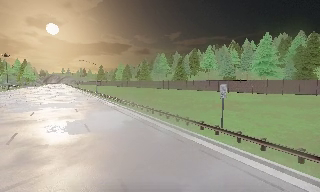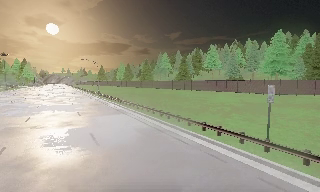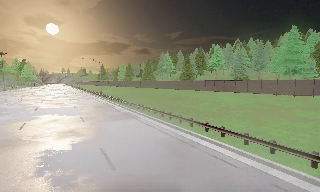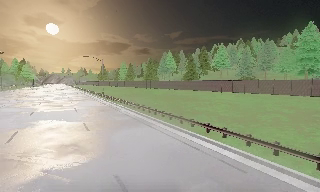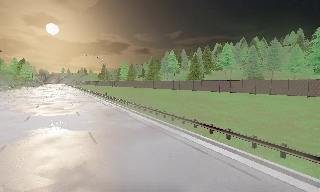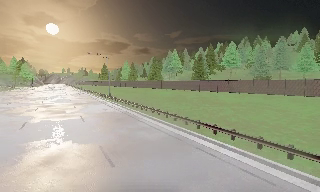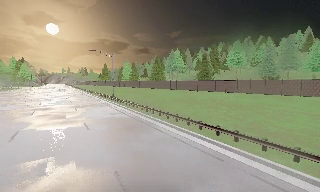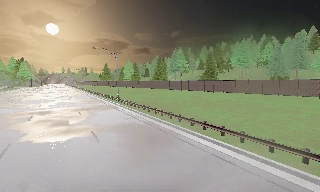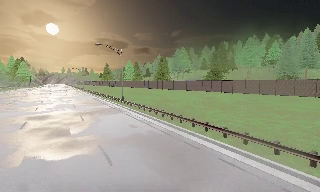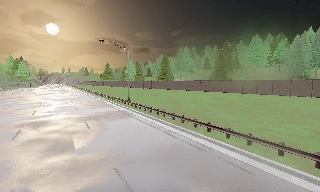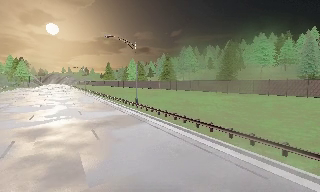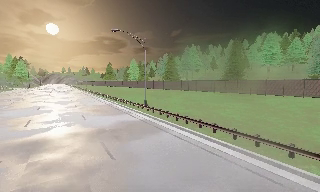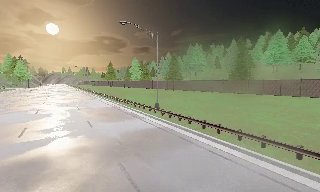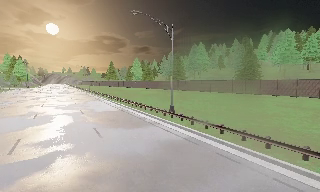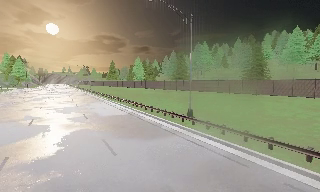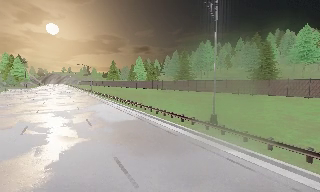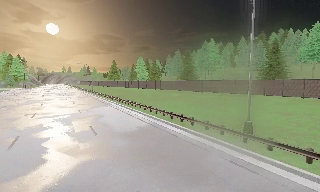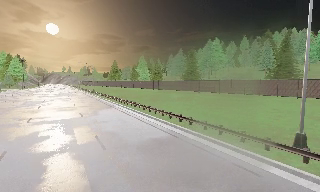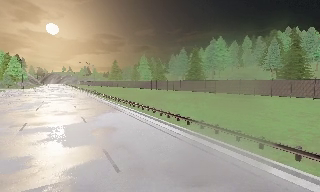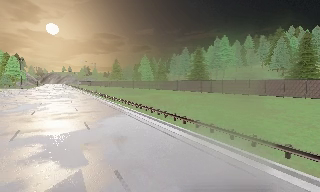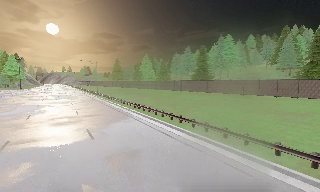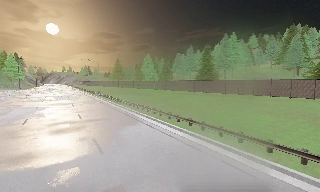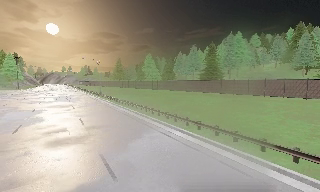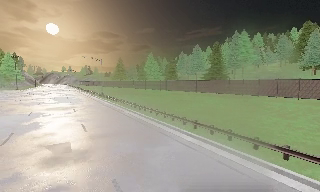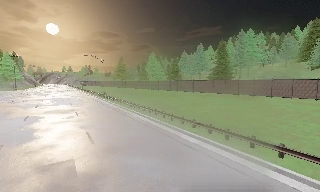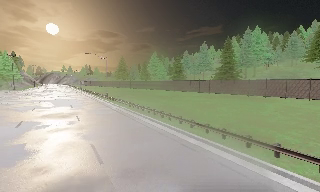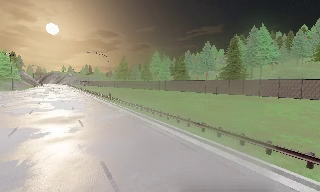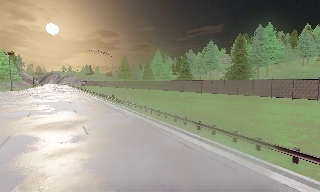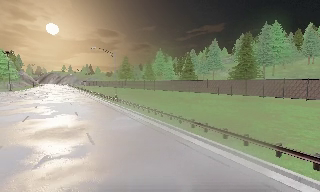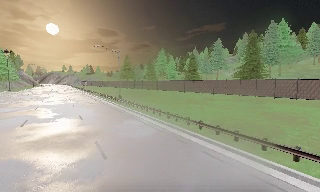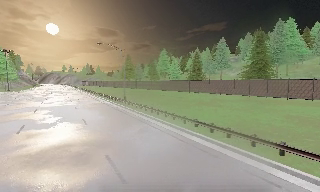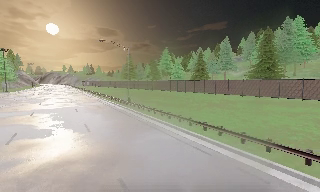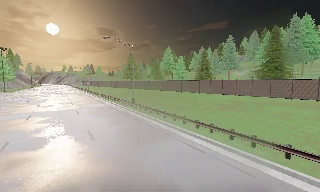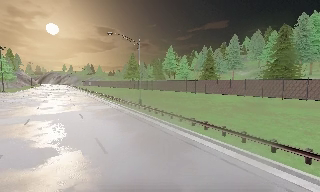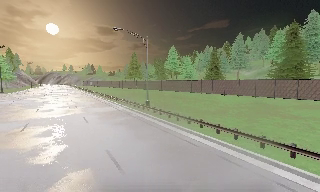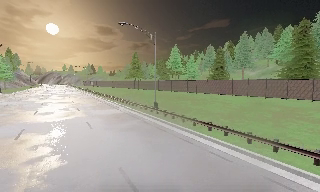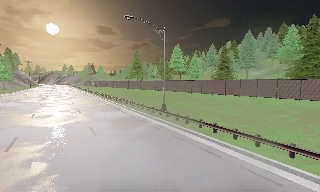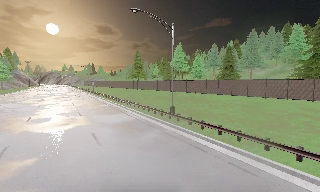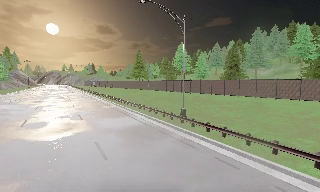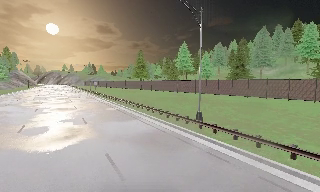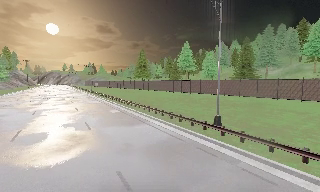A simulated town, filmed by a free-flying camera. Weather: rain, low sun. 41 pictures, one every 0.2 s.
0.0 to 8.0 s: The camera travels forward and to its left, about 80 m, so what stands in front looms larger.
The film runs forward here.
